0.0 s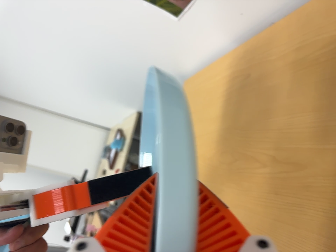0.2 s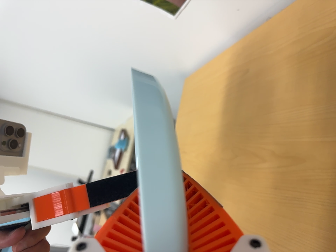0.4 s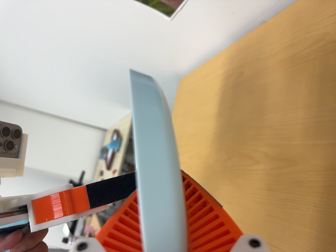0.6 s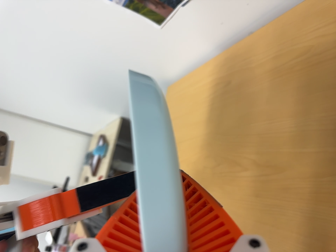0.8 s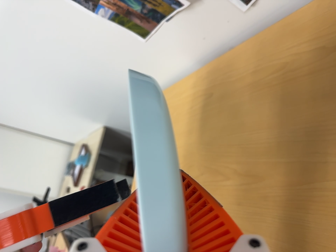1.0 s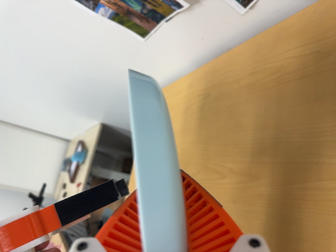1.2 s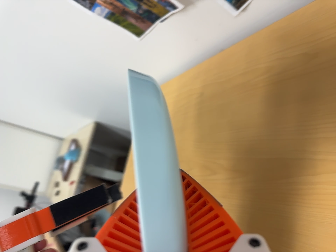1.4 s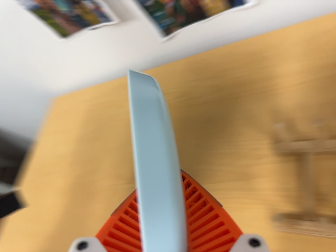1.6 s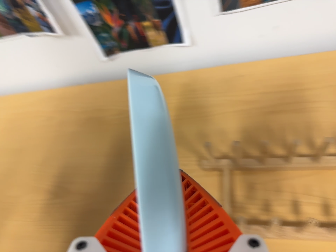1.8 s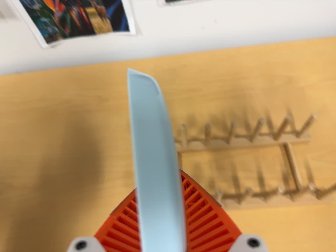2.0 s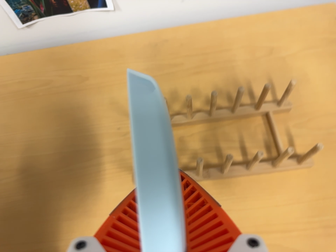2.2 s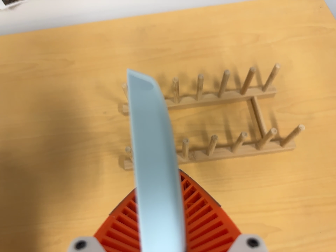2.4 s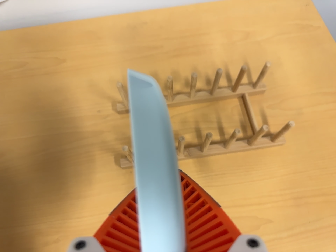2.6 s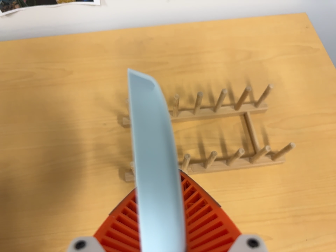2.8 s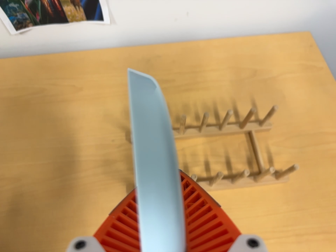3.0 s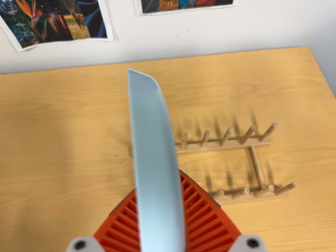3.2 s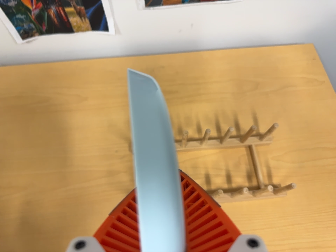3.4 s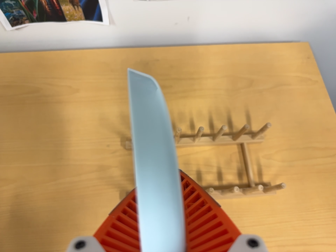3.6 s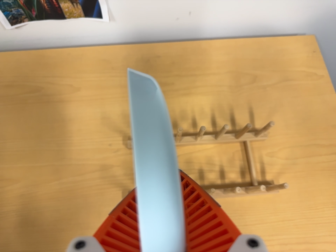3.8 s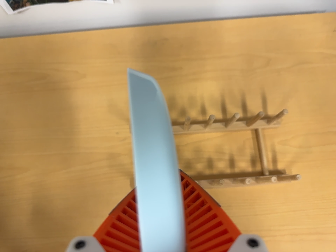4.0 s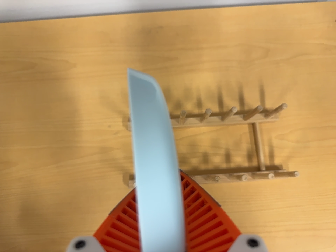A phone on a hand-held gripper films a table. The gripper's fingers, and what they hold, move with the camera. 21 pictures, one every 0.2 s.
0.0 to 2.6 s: The camera swings to its right by about 70 degrees, and the scene slides to the left. It travels backward and to its left, about 20 cm. It rolls about its line of sight by about 10 degrees, and the scene rotates clockwise.
2.6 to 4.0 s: The camera travels toward the top of its view, about 10 cm. Its aim tips toward the bottom of its view by about 10 degrees.
The film runs forward here.
